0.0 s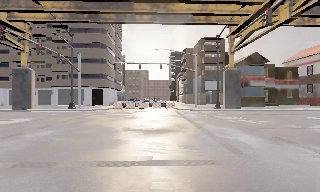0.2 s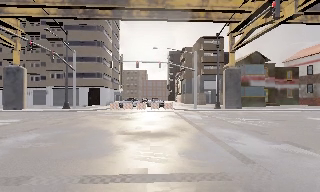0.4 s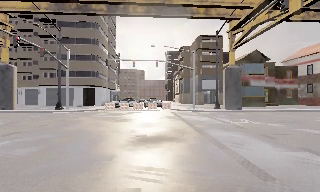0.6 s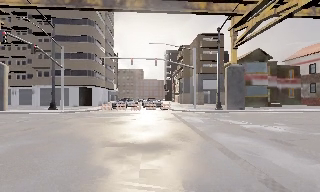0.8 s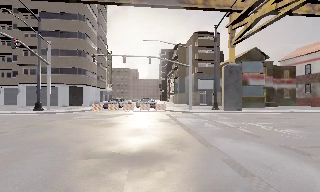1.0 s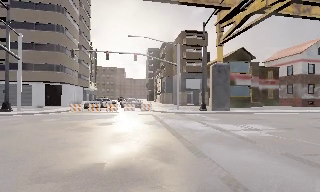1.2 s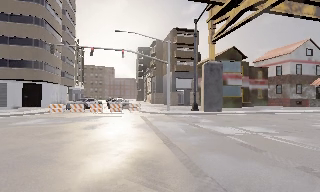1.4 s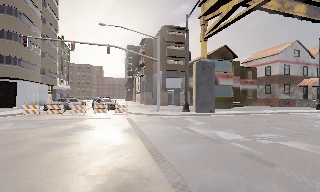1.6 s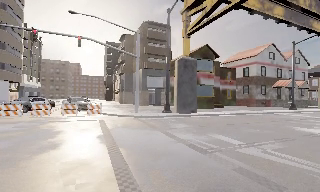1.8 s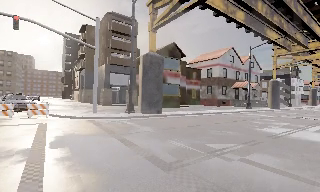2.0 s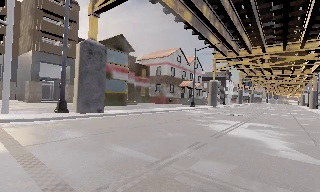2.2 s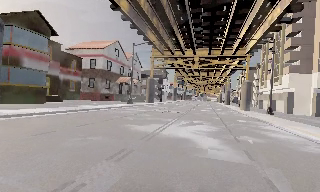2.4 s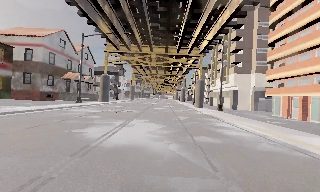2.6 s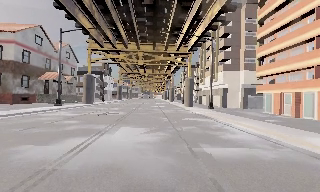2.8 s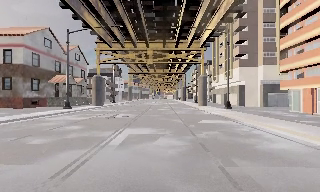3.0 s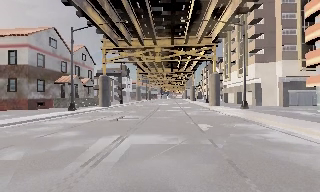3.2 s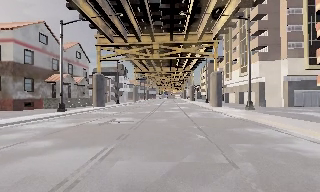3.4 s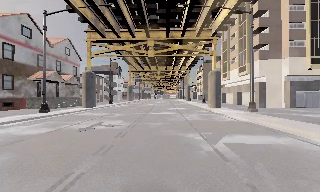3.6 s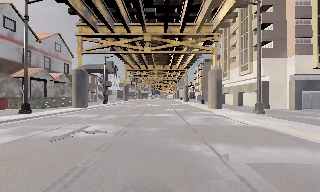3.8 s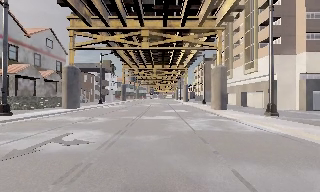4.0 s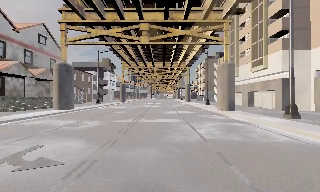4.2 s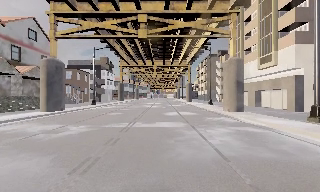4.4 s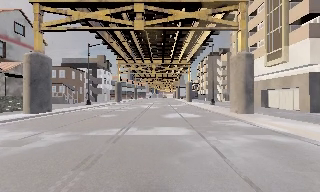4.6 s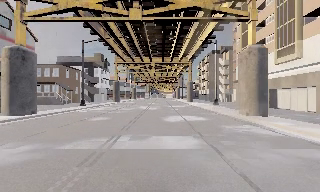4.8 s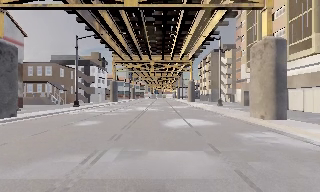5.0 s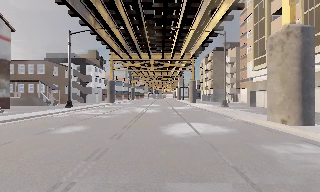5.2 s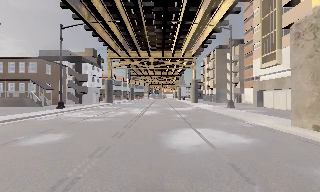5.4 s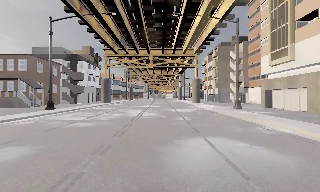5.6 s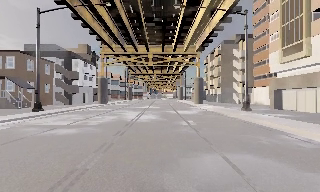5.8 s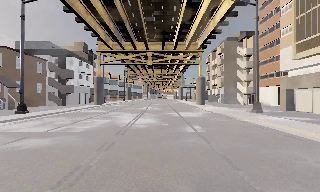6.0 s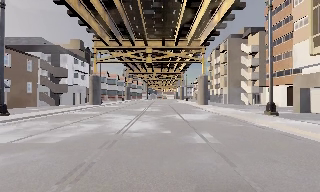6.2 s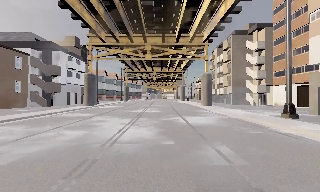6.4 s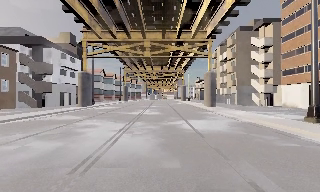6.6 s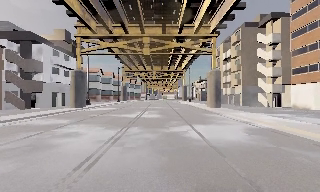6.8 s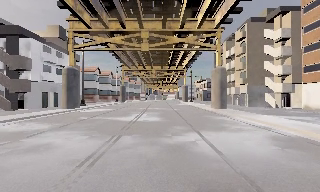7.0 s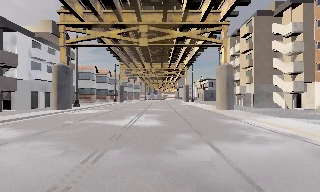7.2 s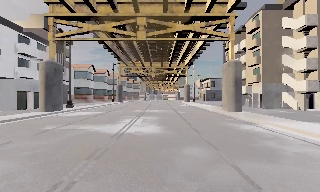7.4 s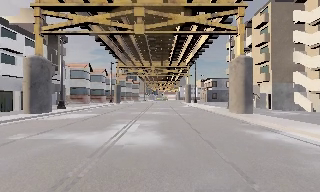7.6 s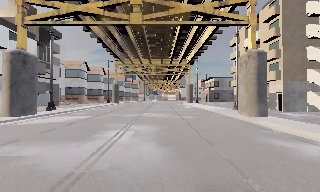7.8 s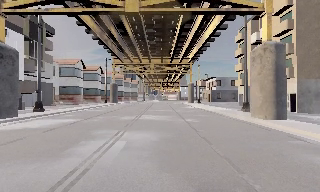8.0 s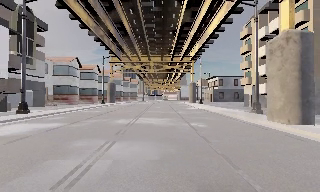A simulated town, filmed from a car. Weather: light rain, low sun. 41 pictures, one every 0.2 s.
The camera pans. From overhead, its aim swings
clockwise.
The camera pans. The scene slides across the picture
to the left.
0.0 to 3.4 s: The scene slides to the left, as the camera pans about 85 degrees to its right. It travels forward, about 20 m. It gains speed.
3.4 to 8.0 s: The camera travels forward, about 40 m, so what stands in front looms larger.
The film runs forward here.
